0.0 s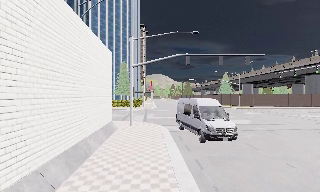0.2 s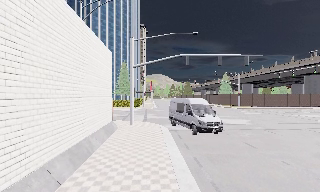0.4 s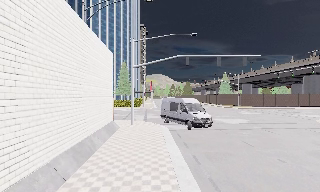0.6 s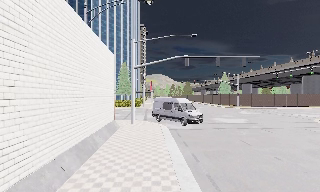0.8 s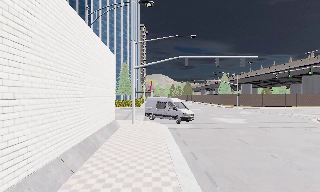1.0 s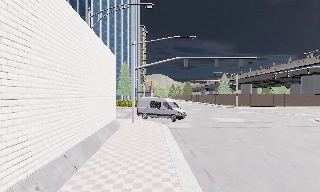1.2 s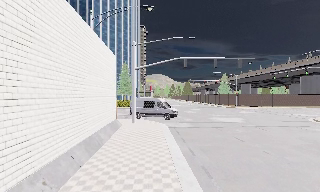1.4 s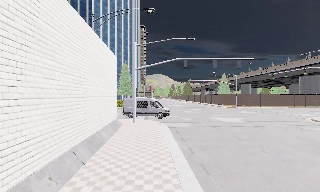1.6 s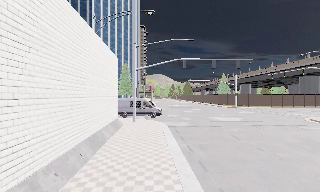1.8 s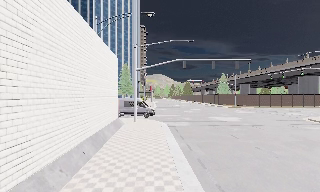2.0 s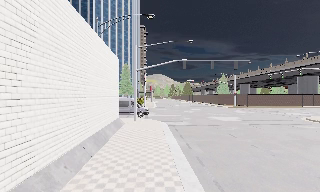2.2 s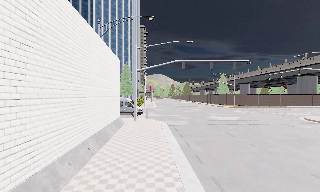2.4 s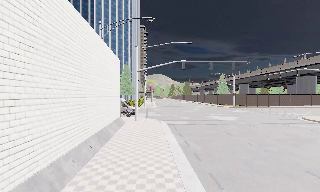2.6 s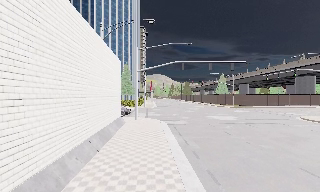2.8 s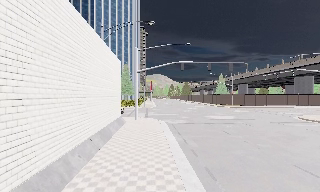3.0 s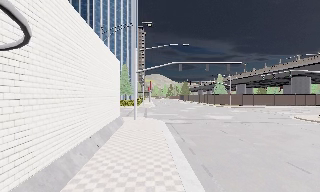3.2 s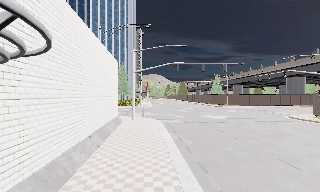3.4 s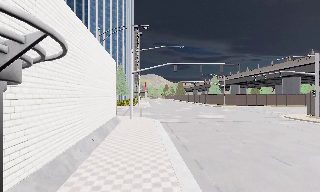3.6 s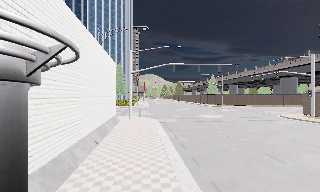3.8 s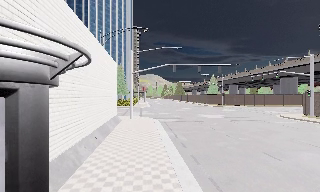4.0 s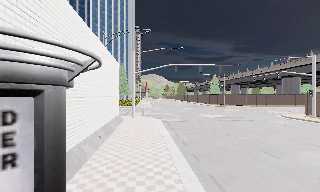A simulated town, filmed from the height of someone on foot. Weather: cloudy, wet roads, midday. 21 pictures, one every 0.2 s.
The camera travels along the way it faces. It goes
backward.
0.0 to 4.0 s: The camera travels backward, about 4.5 m, so what stands in front gets smaller.
The film runs backward here.
